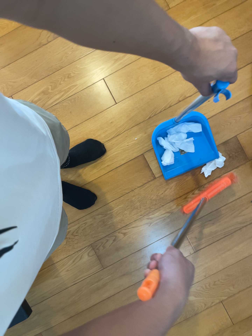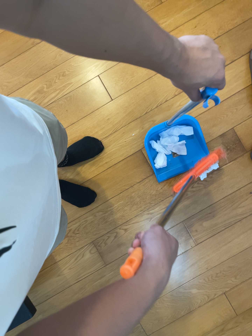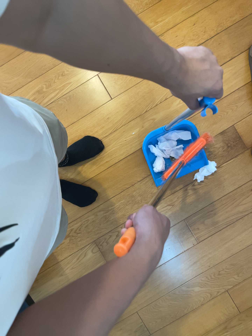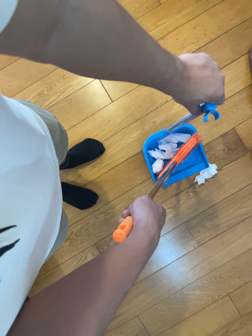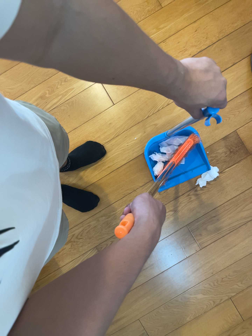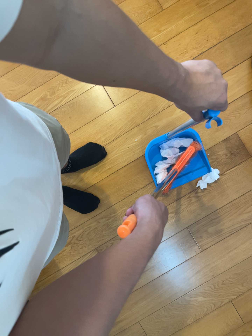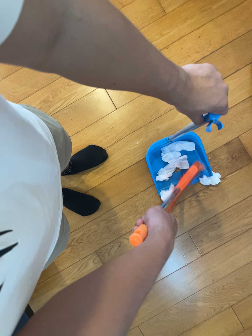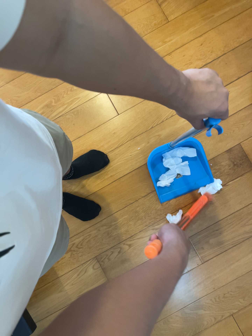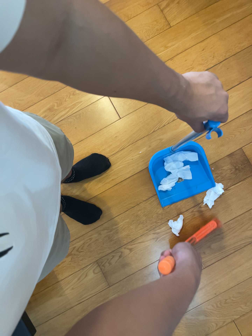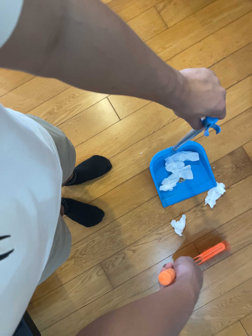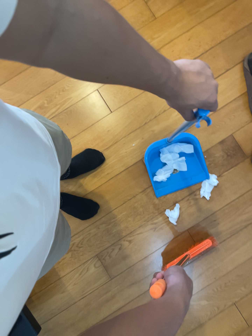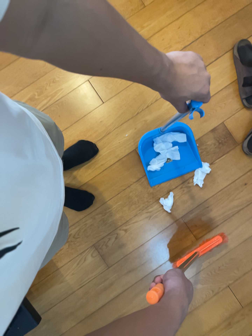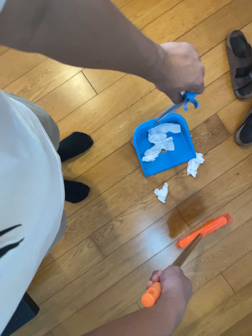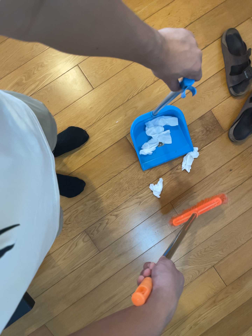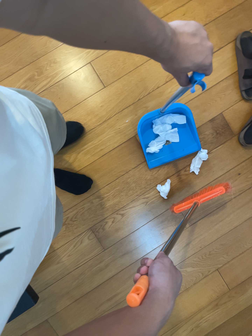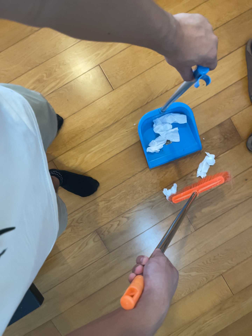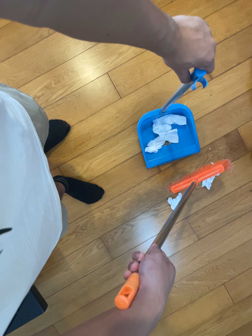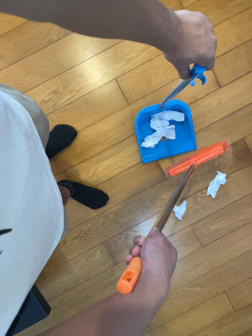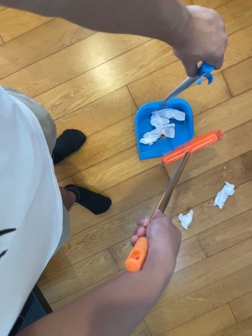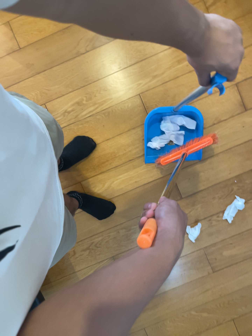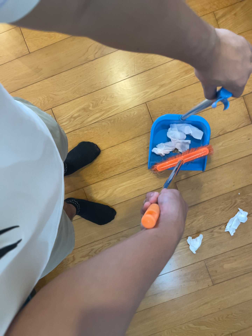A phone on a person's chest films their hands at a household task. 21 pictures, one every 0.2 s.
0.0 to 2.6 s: The camera travels toward the bottom of its view, about 8 cm, so close, fixed things drift upward.
2.6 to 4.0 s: The camera travels toward the top of its view and to its left, about 22 cm, so close, fixed things drift downward. It rolls about its line of sight by about 15 degrees, and the scene rotates clockwise.
The film runs backward here.
